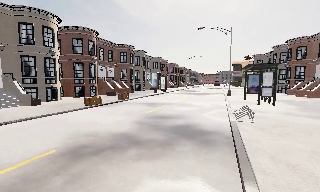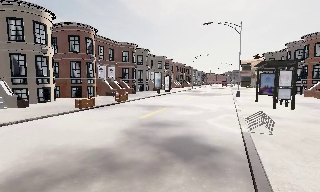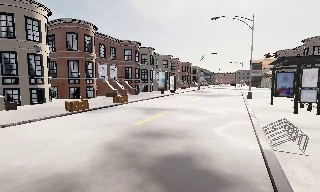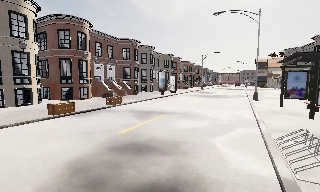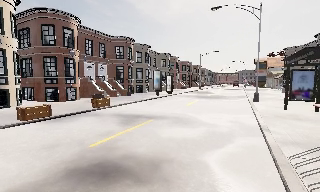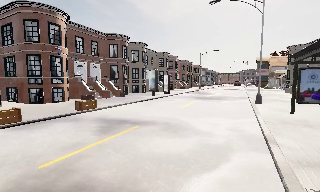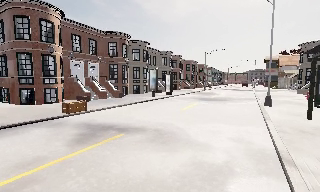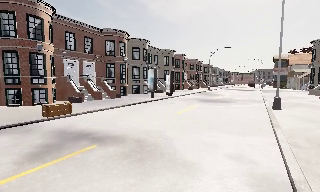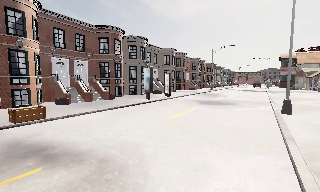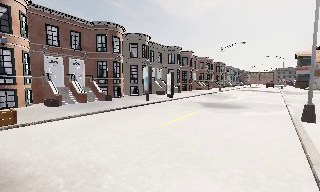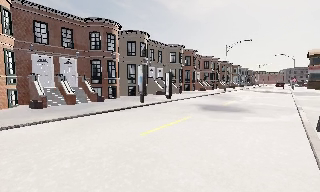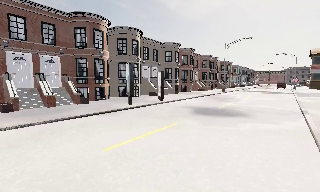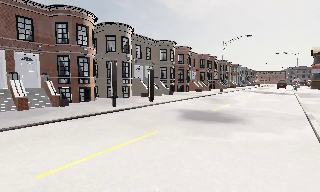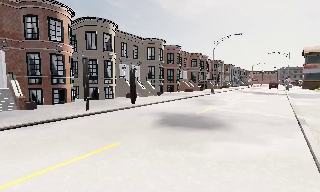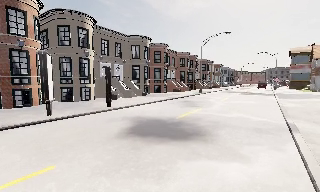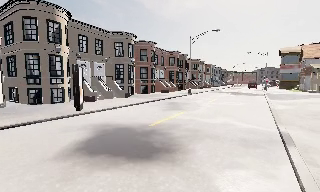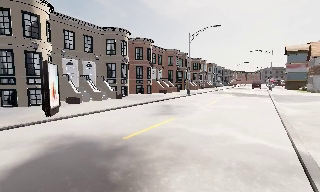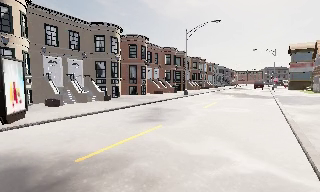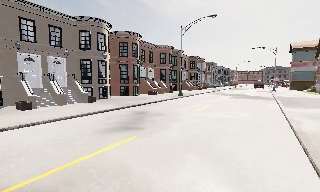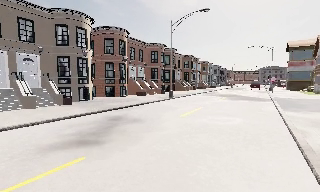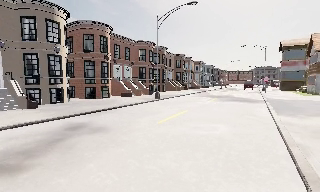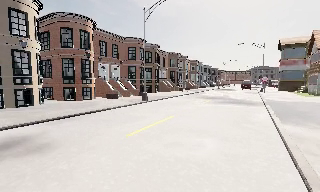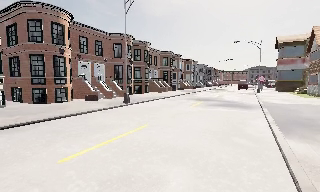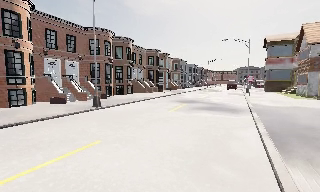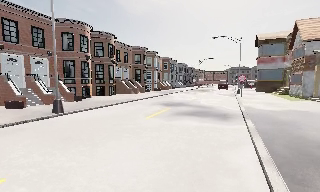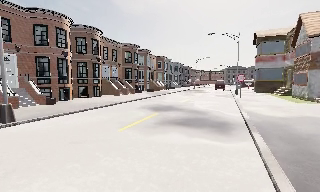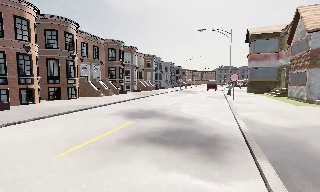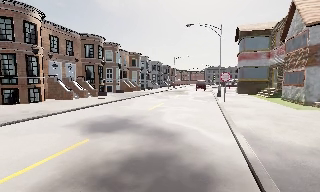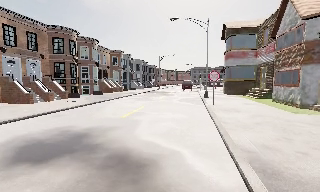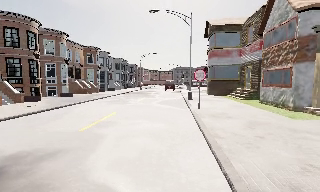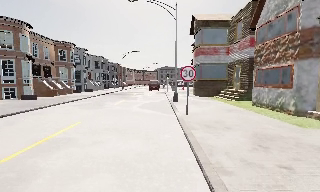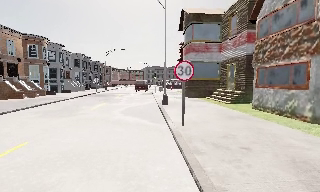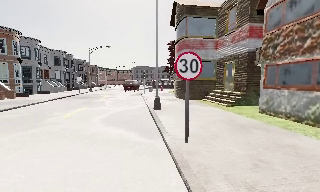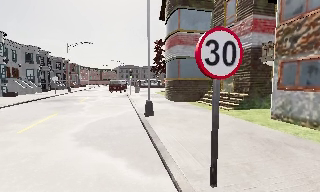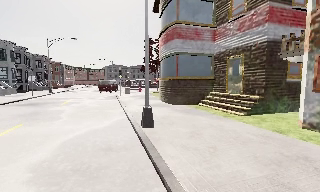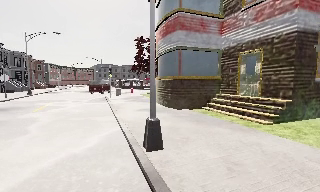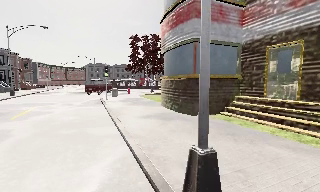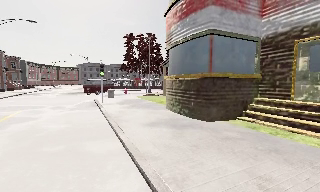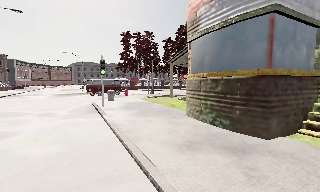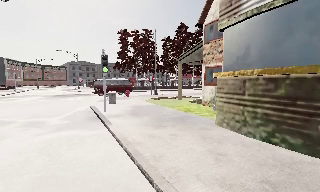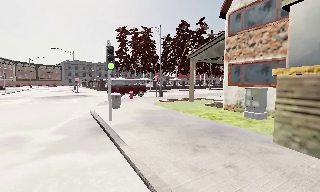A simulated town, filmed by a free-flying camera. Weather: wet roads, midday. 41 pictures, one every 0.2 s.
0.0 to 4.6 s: The camera travels forward and to its right, about 30 m, so what stands in front looms larger.
4.6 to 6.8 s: The camera swings to its right by about 45 degrees, and the scene slides to the left. It travels forward, about 20 m.
6.8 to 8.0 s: The camera pans to its right, which is clockwise from overhead, by about 10 degrees. It travels forward and to its left, about 11 m, so what stands in front looms larger.
The film runs forward here.
